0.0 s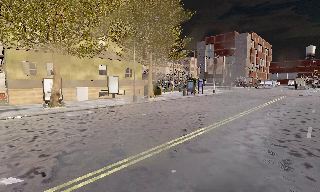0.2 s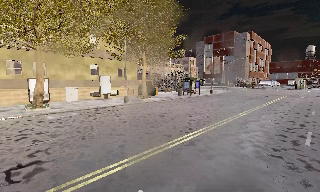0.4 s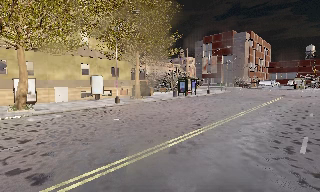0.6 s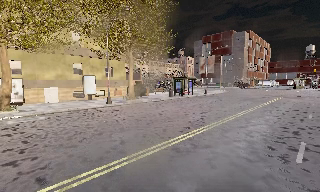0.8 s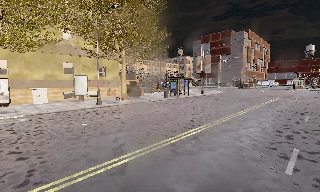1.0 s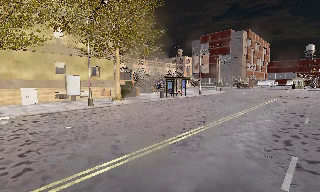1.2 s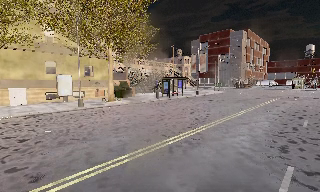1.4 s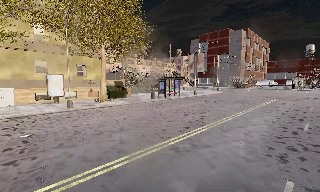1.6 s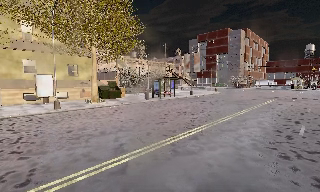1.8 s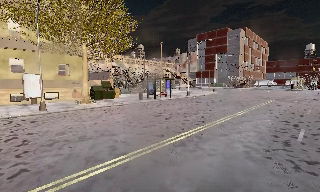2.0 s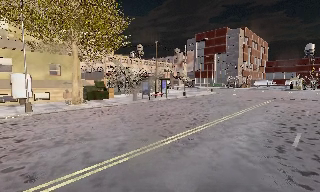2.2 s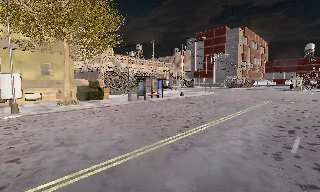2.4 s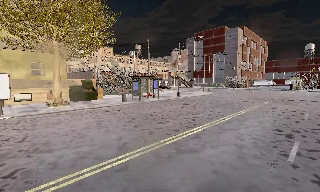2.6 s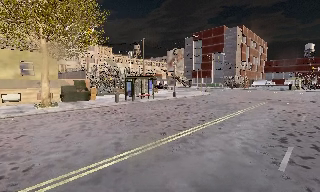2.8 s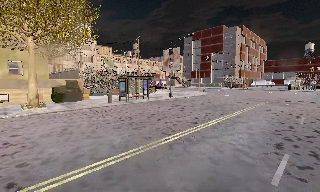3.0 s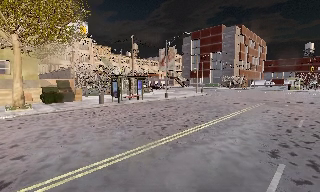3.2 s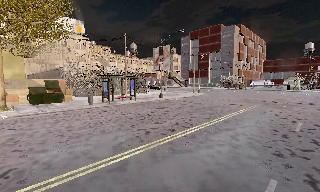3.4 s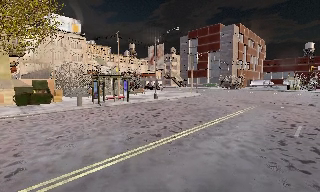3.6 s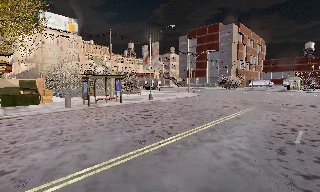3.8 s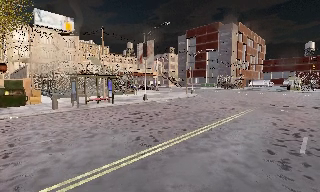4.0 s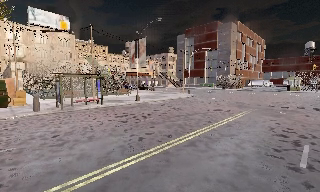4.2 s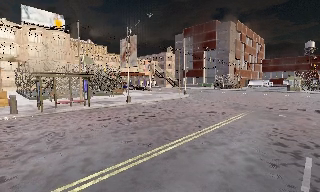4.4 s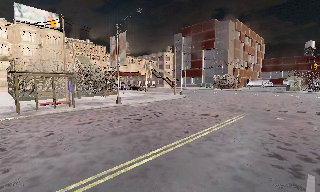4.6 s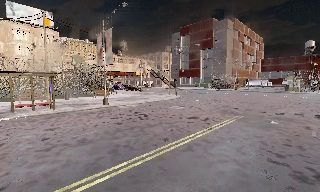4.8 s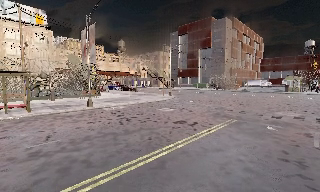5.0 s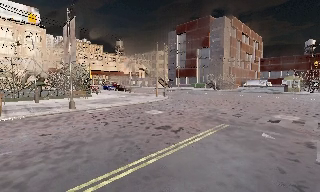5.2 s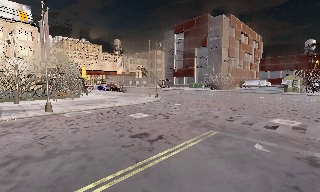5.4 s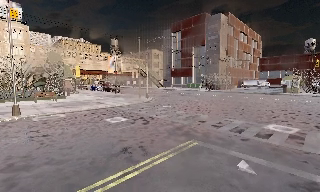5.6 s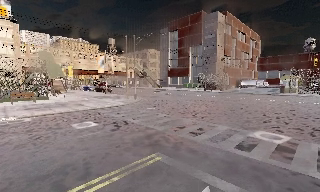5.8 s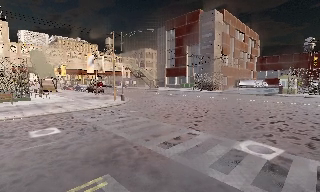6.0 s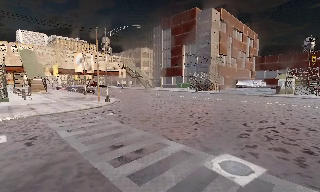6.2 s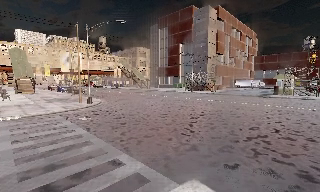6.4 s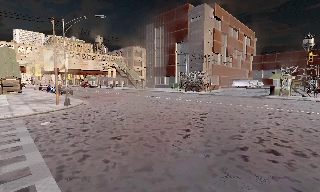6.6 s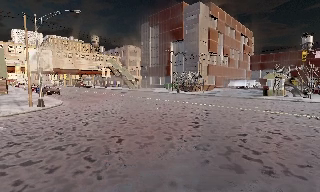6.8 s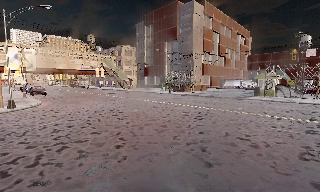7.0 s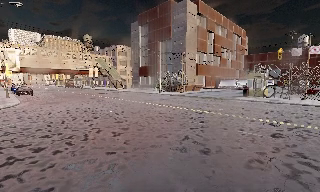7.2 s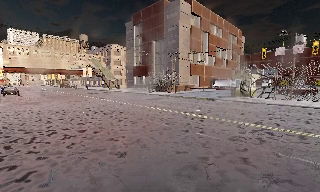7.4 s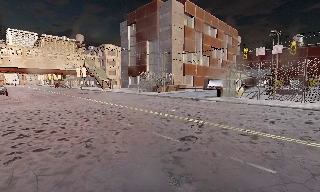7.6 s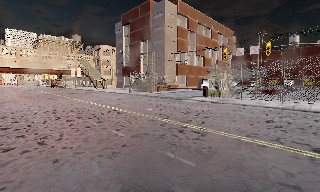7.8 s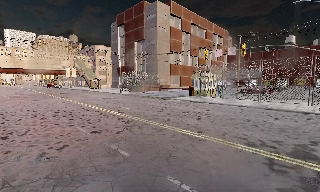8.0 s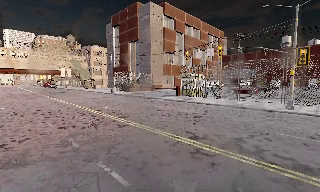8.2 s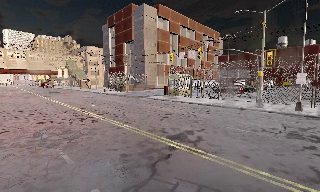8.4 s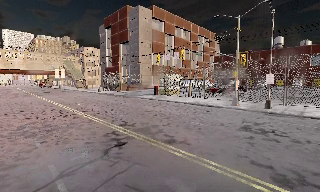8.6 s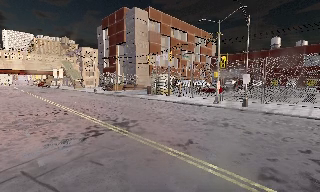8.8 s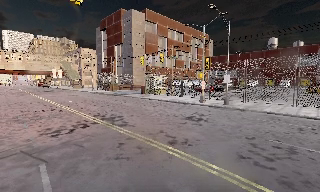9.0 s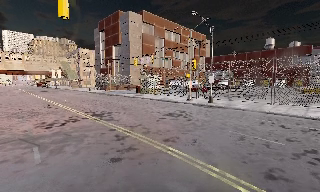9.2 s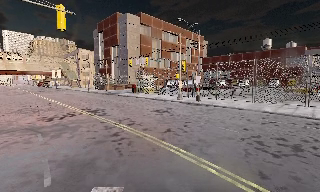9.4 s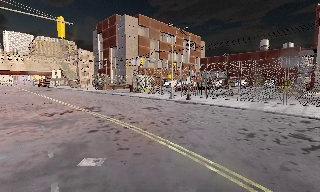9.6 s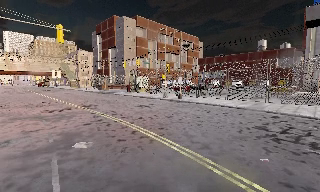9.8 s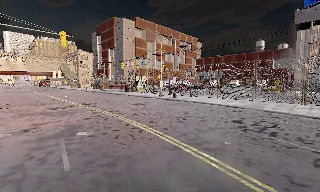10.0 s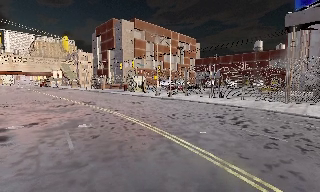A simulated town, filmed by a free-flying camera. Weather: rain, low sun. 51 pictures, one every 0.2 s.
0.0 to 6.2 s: The camera travels forward and to its right, about 35 m, so what stands in front looms larger. It gains speed.
6.2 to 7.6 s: The camera travels to its right, about 13 m, so close, fixed things drift to the left.
7.6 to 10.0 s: The camera travels to its right and backward, about 19 m, so close, fixed things drift to the left.
The film runs forward here.
